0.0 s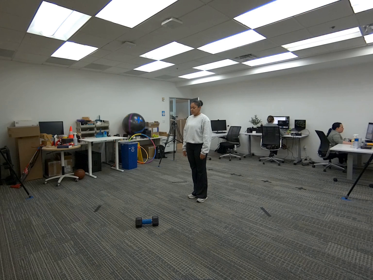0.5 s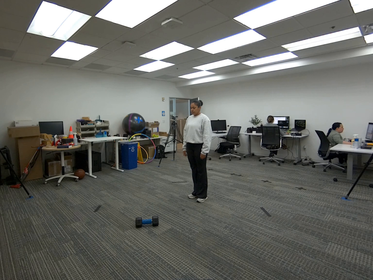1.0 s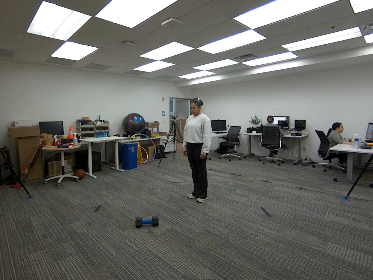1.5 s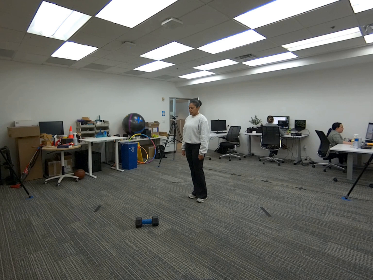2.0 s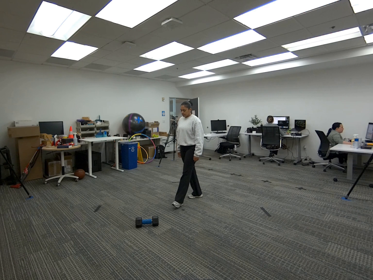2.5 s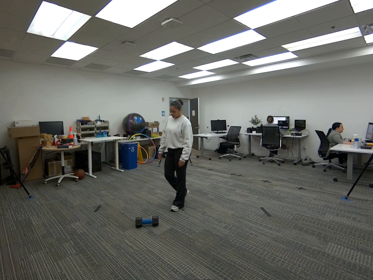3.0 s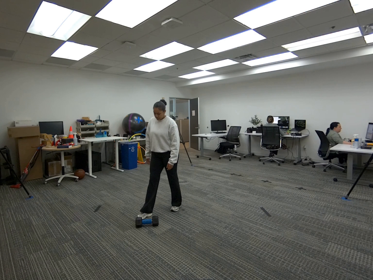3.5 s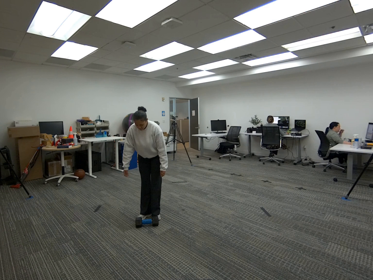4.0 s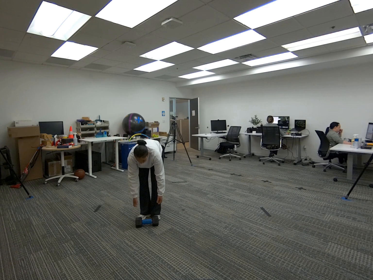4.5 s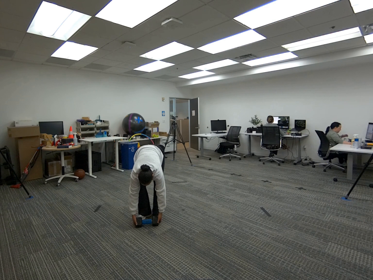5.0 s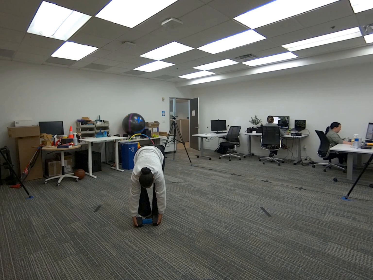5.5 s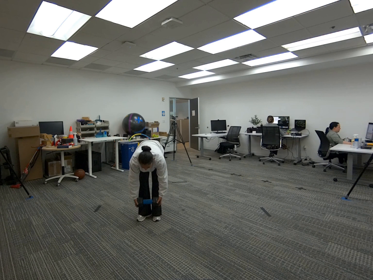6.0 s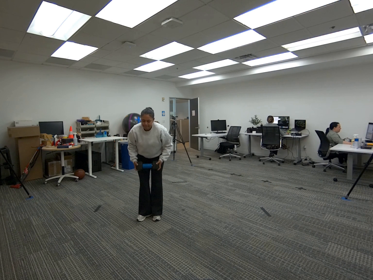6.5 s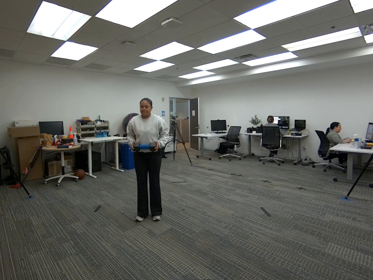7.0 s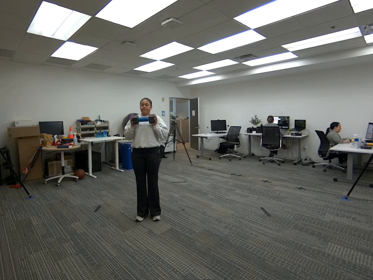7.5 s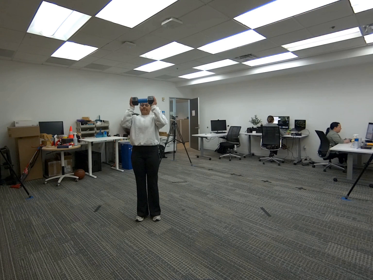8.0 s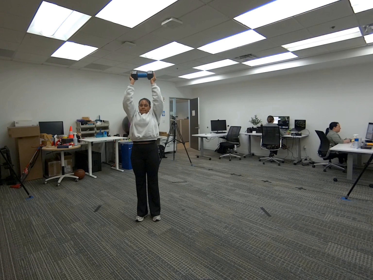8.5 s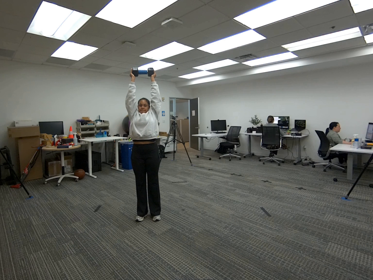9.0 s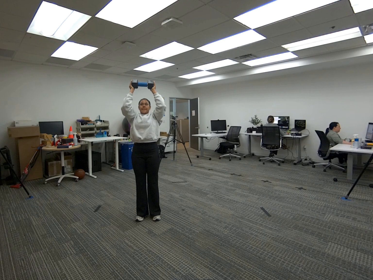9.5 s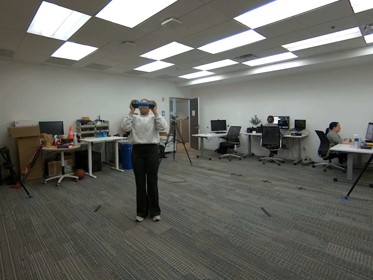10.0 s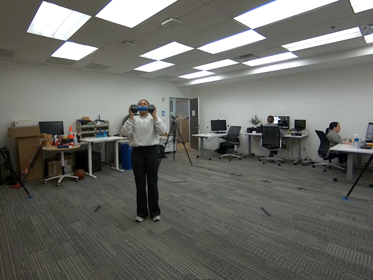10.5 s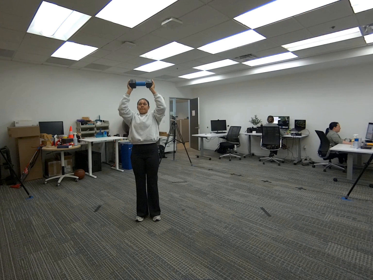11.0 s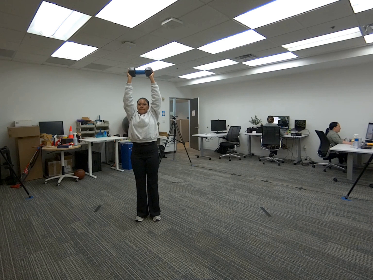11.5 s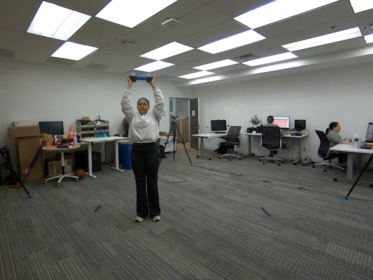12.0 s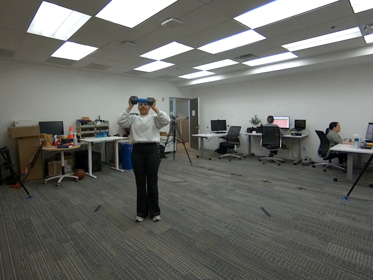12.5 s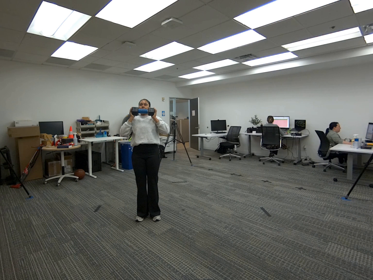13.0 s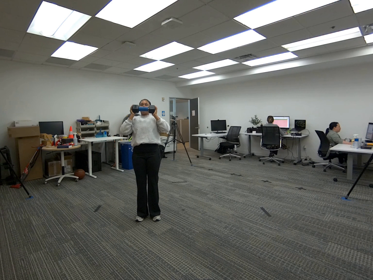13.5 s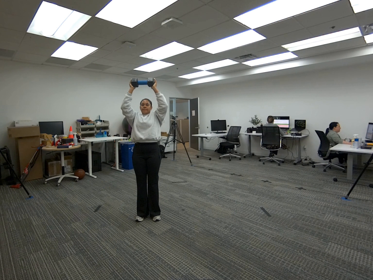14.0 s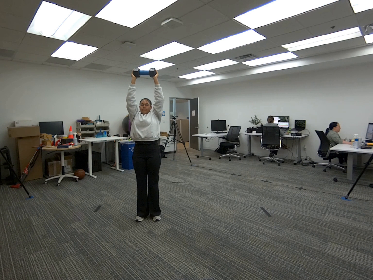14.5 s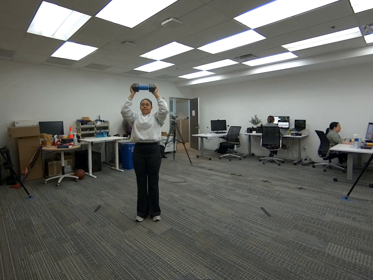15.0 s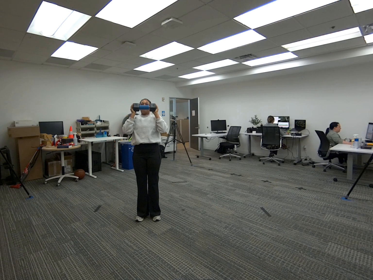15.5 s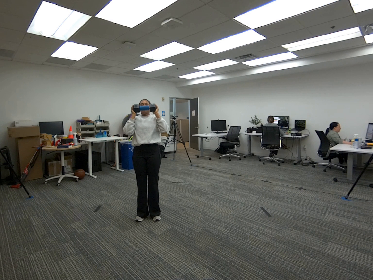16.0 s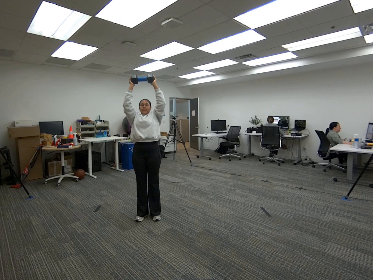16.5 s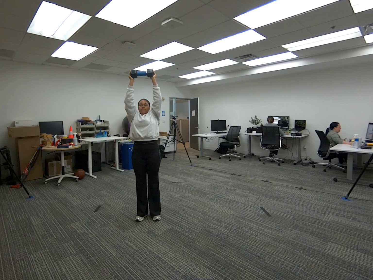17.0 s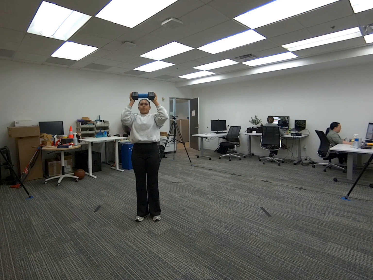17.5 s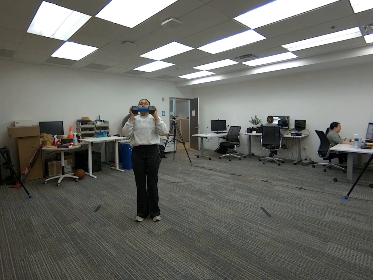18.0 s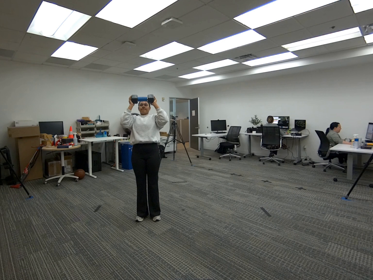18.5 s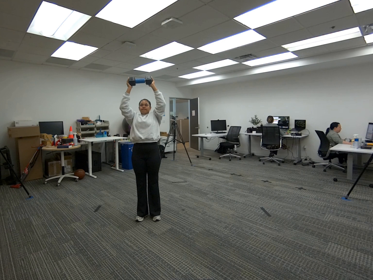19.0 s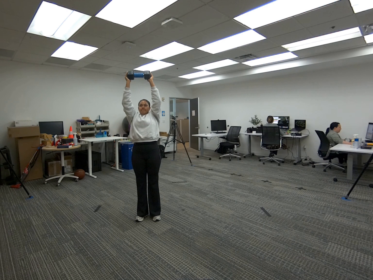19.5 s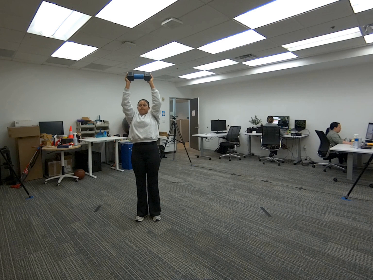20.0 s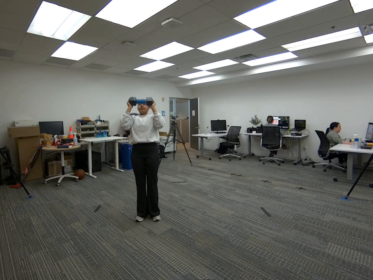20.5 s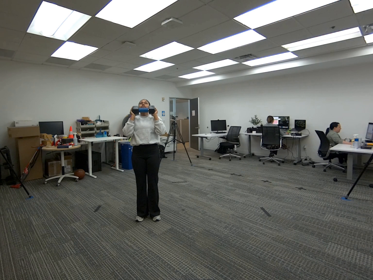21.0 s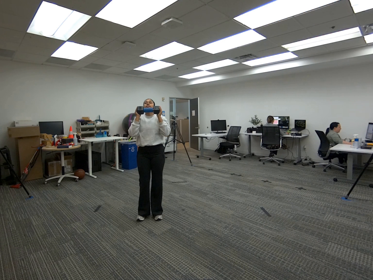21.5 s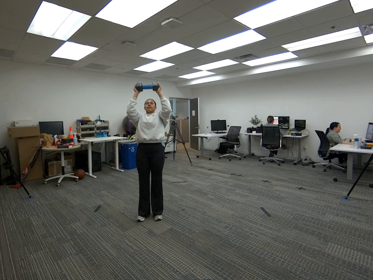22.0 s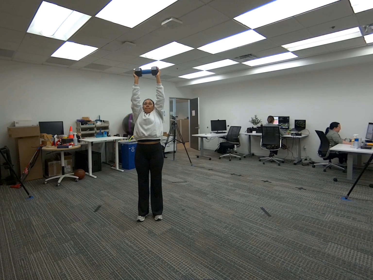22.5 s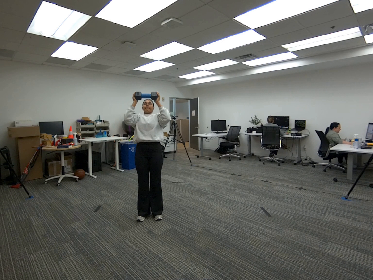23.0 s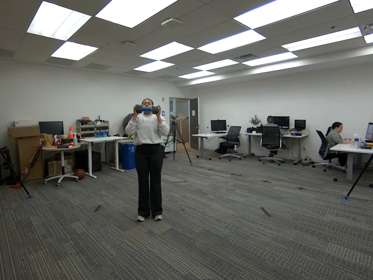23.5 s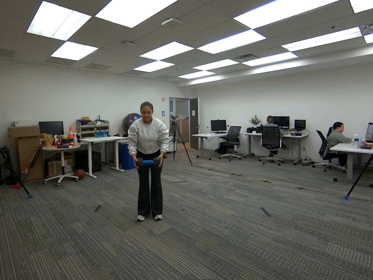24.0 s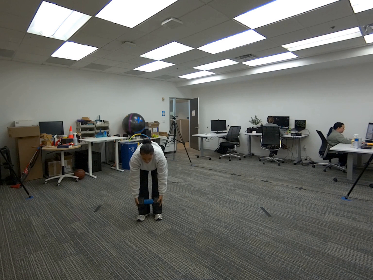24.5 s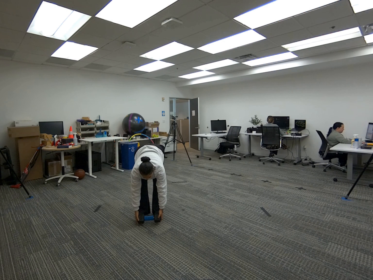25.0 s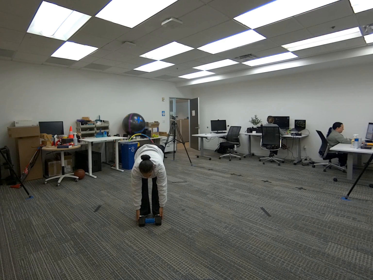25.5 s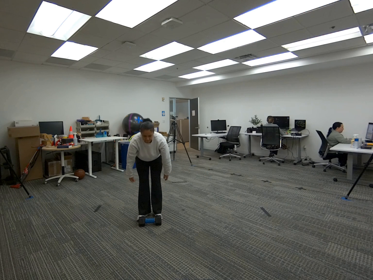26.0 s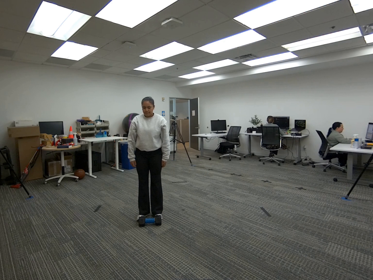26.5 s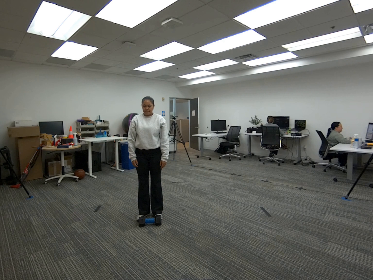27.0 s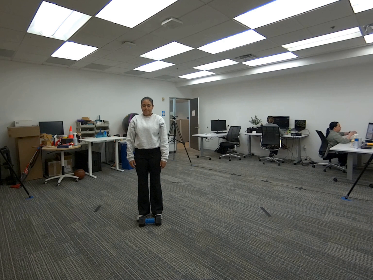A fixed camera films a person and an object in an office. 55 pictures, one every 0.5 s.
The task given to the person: Walk to the dumbbell and grasp it with both hands. Lift the dumbbell to shoulder height, then press it overhead until your arms are extended. Lower the dumbbell back to shoulder height and repeat the movement continuously. When finished, carefully lower the dumbbell and place it back on the ground.
